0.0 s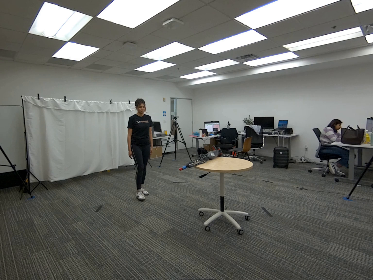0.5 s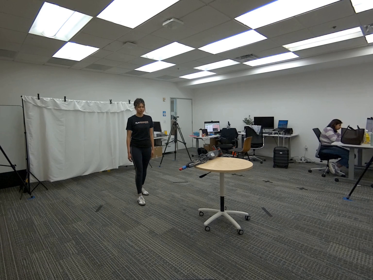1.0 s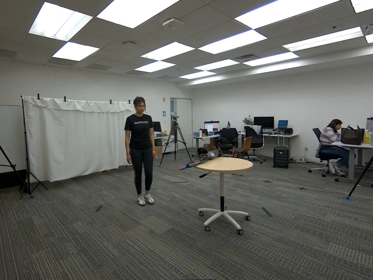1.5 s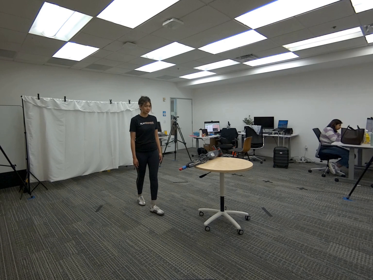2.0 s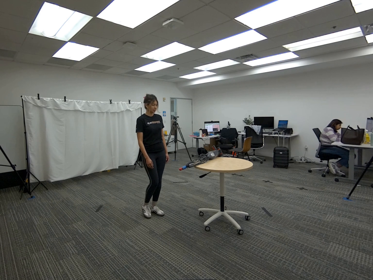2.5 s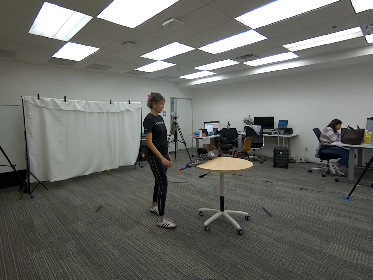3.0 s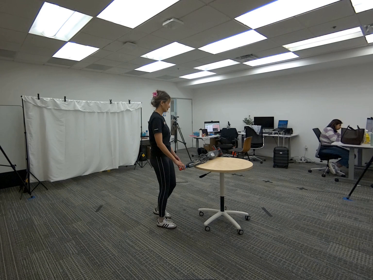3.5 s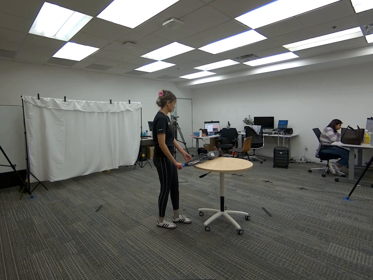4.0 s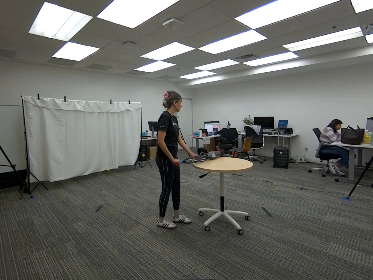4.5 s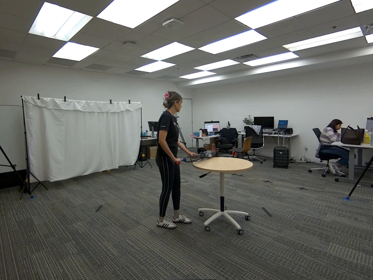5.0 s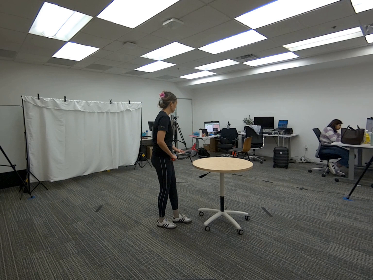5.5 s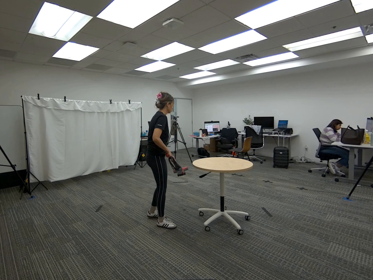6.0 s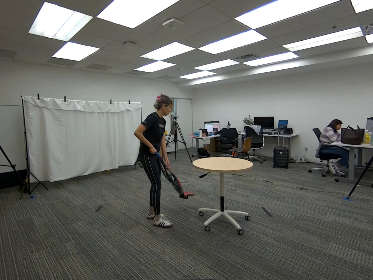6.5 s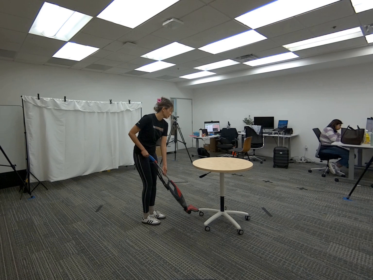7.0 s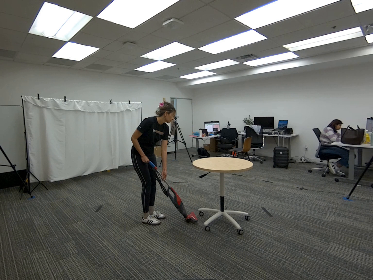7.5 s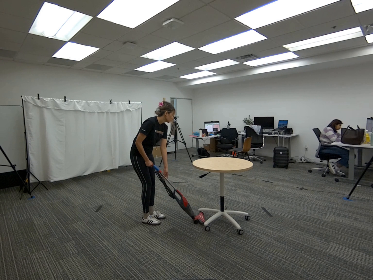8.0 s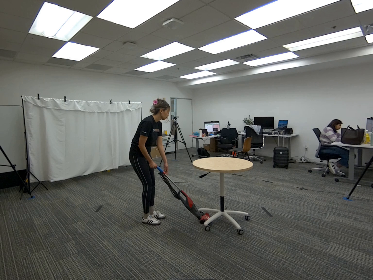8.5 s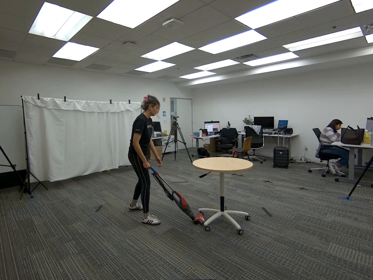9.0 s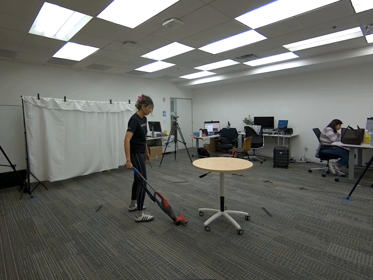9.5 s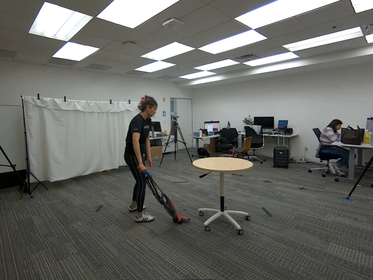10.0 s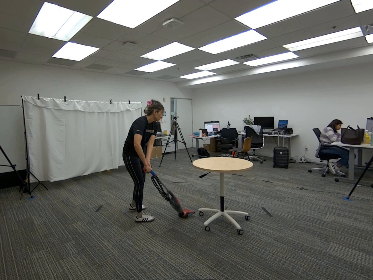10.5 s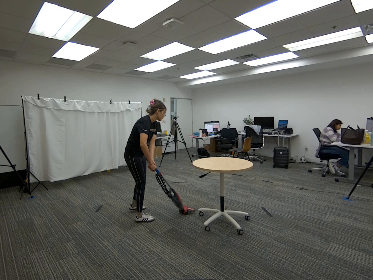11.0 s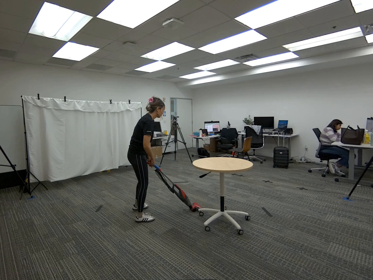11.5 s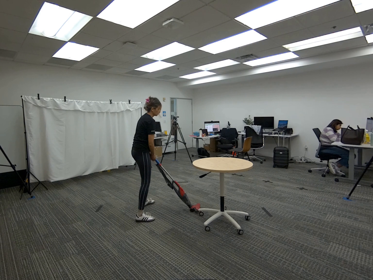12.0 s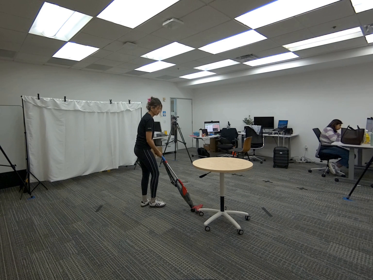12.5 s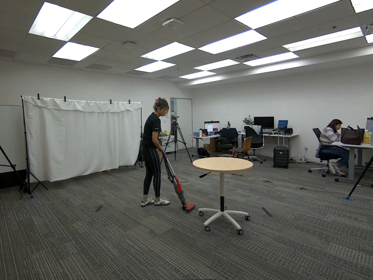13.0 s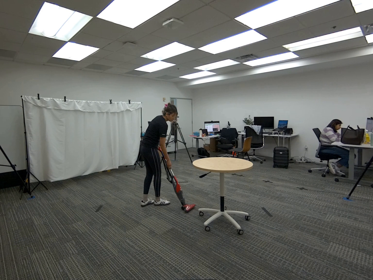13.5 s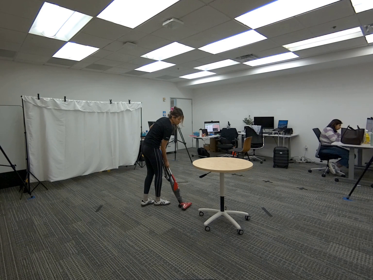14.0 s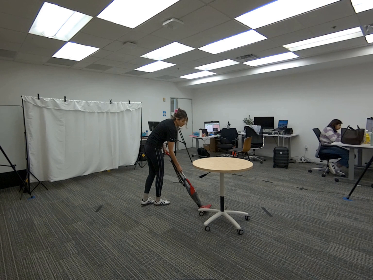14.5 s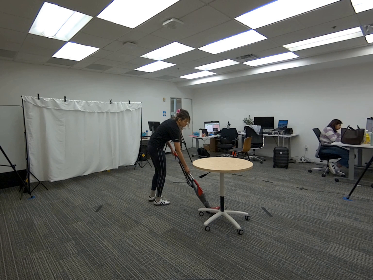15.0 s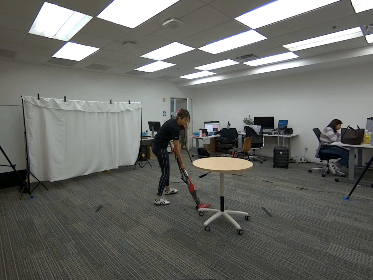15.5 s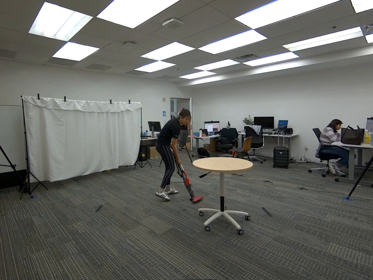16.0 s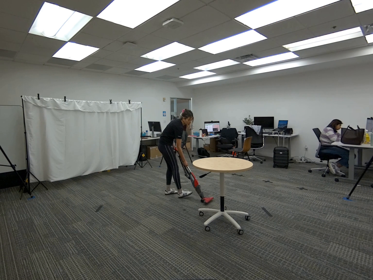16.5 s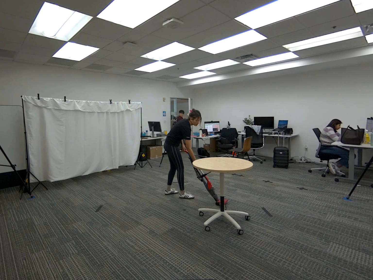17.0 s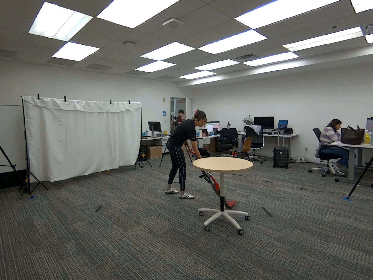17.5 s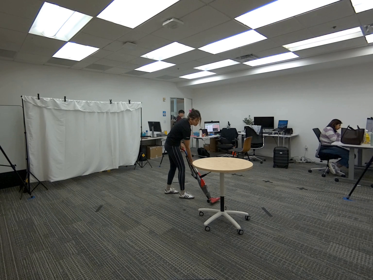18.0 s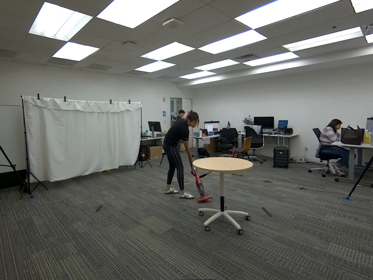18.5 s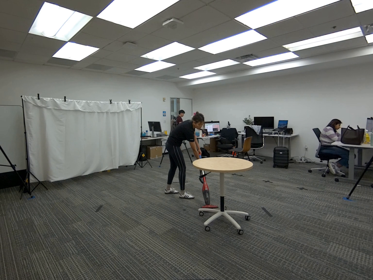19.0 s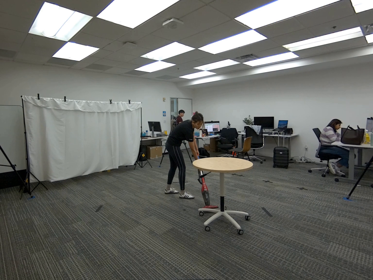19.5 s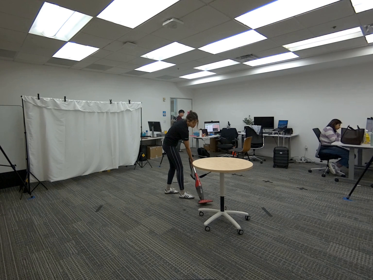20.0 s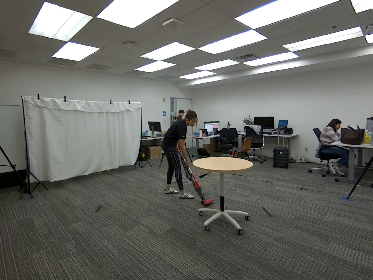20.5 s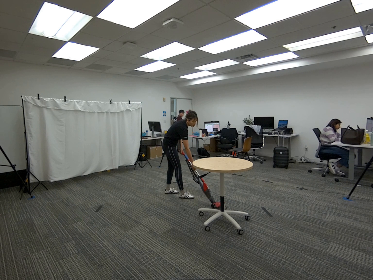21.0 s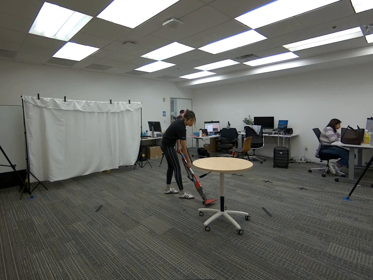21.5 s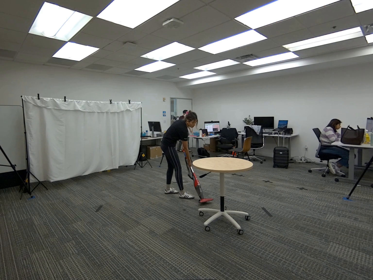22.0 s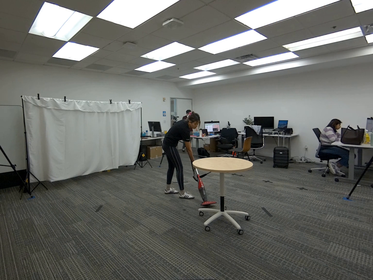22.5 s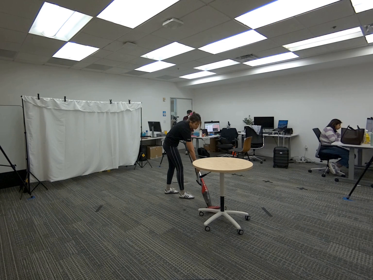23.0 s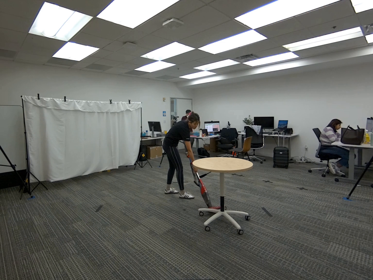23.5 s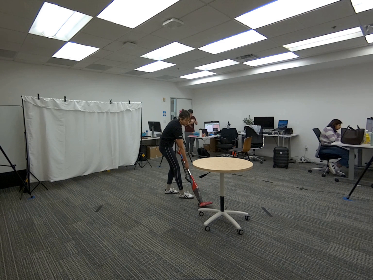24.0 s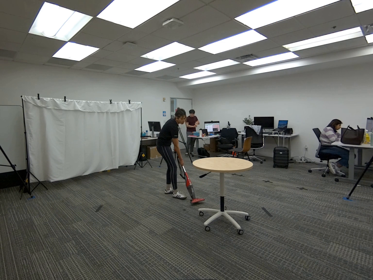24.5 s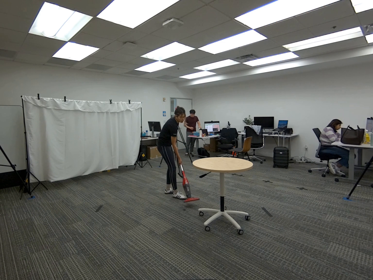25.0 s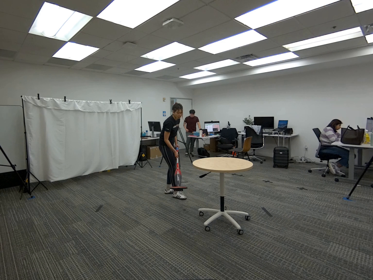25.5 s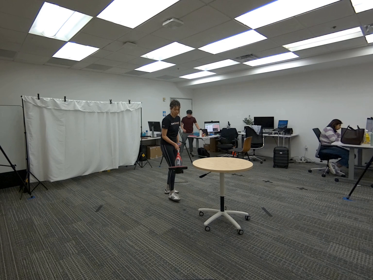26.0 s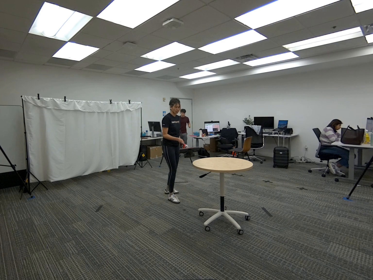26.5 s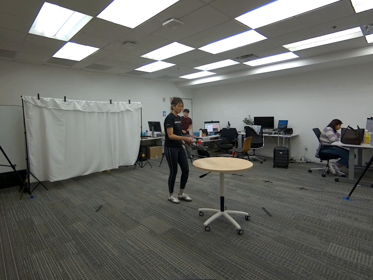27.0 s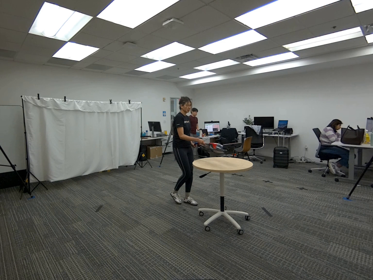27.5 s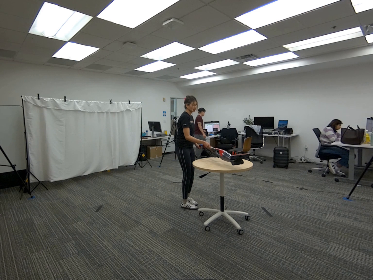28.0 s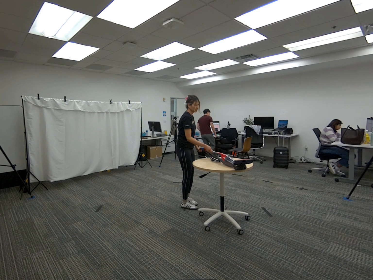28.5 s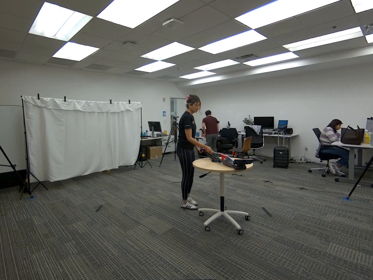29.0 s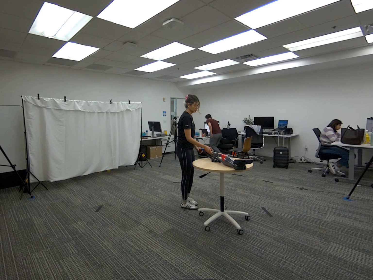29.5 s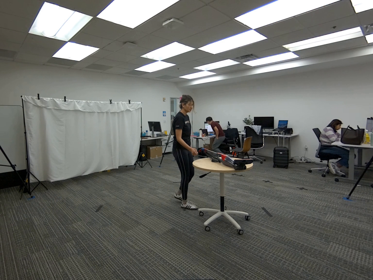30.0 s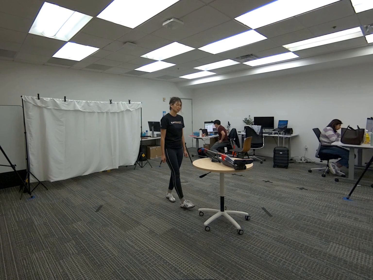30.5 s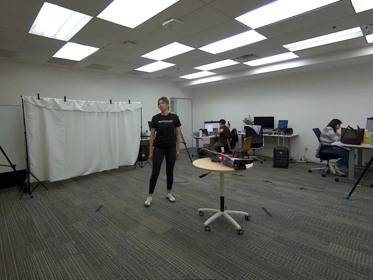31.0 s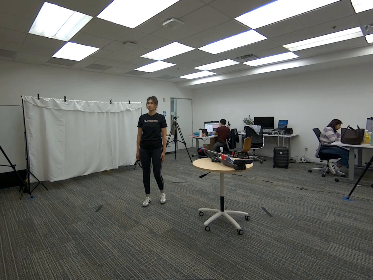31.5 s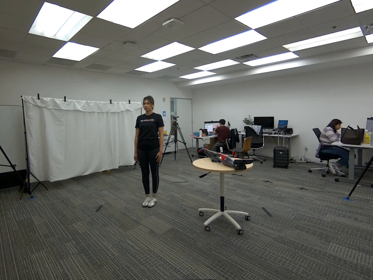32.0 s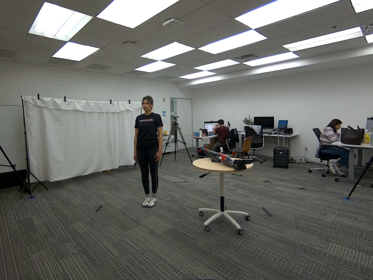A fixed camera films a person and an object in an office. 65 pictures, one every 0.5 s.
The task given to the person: Walk over to the vacuum resting on the round table and using both hands proceed to perform vacuum motions on the base of the round table. Place vacuum back on top of the round table when done.
